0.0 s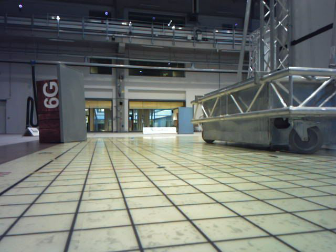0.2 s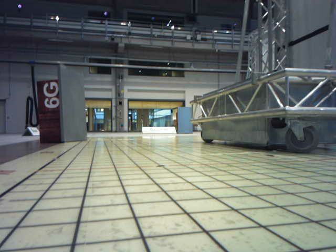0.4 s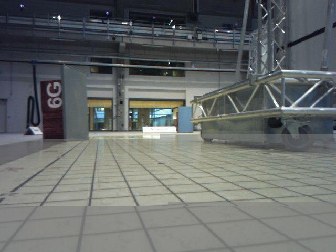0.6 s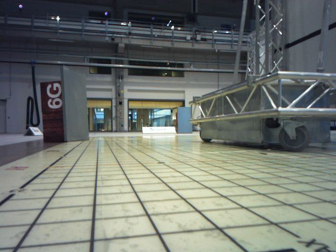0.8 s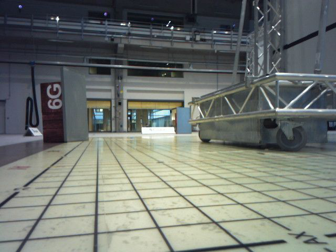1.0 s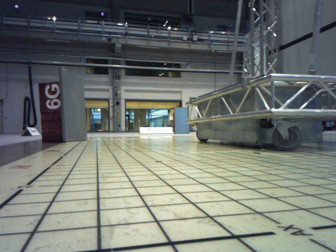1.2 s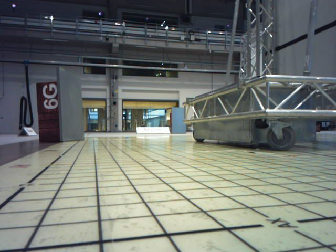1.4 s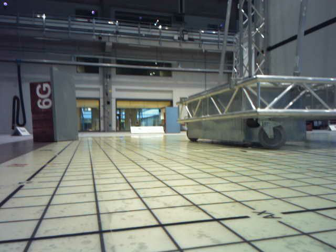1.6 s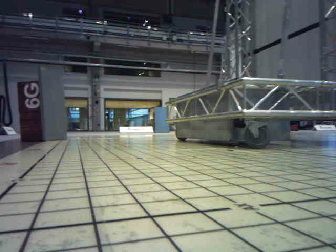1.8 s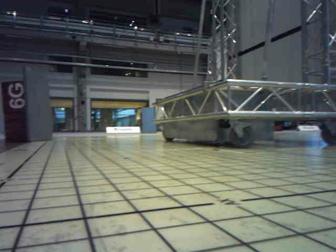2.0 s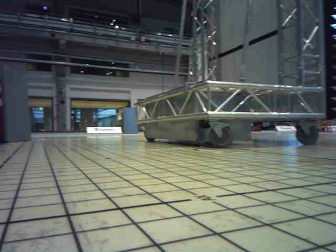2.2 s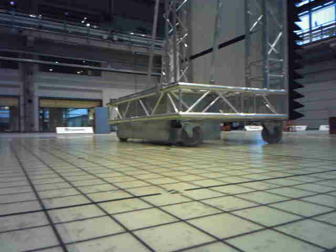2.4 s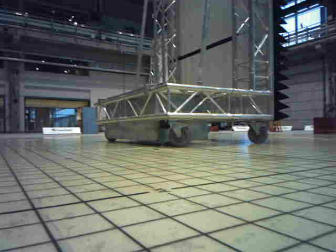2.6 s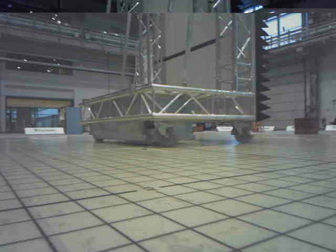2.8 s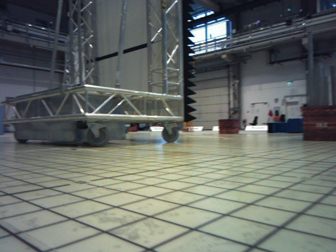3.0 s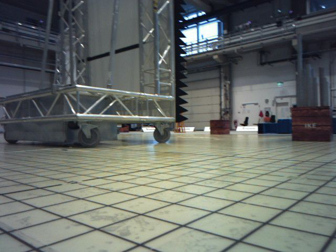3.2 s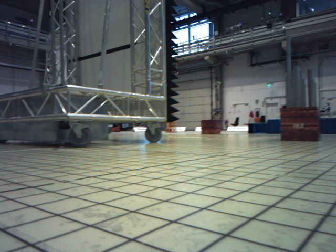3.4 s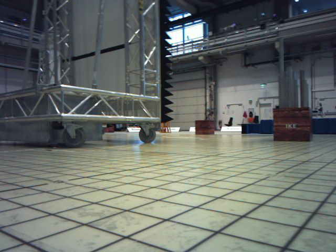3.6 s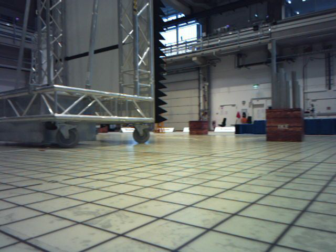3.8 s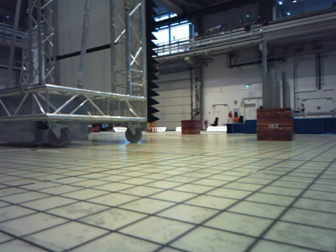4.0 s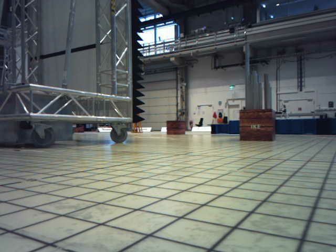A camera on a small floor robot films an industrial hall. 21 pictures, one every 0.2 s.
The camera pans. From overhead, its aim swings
clockwise.
The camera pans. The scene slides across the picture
to the left.
0.0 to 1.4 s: The camera travels backward, about 0.3 m, so what stands in front gets smaller.
1.4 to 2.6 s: The camera pans to its right, which is clockwise from overhead, by about 20 degrees. It travels backward, about 0.2 m, so what stands in front gets smaller.
2.6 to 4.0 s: The camera swings to its right by about 15 degrees, and the scene slides to the left. It travels backward, about 0.4 m, so what stands in front gets smaller. It loses speed.
The film runs backward here.
